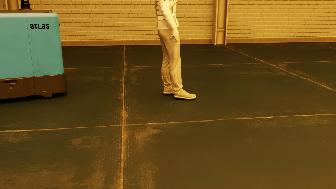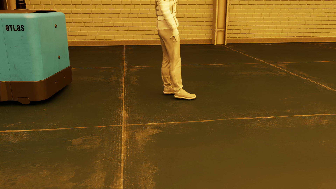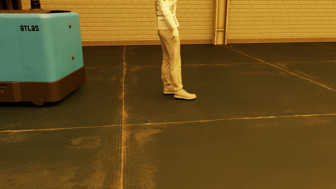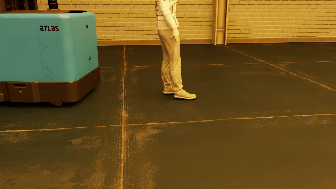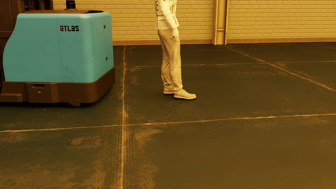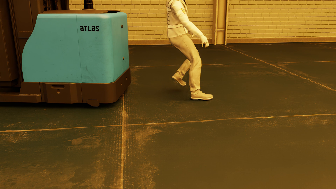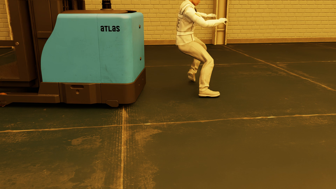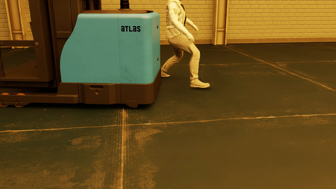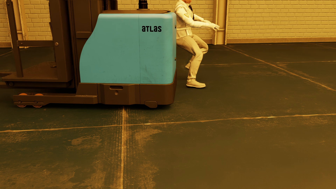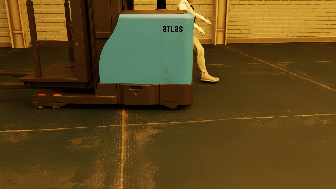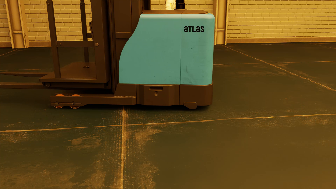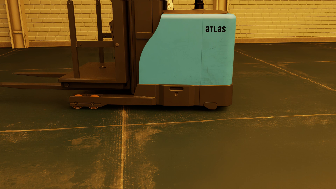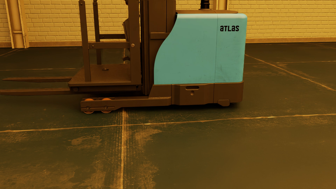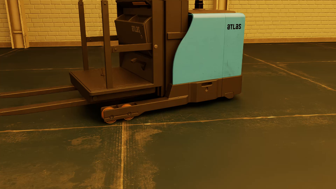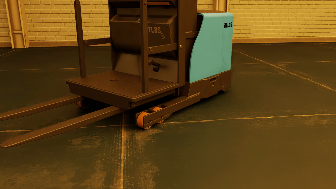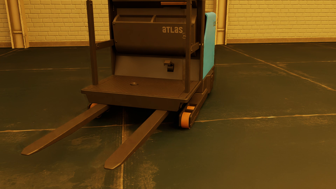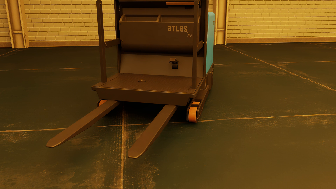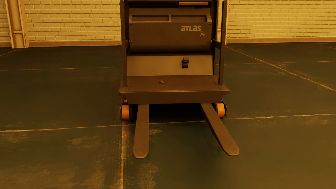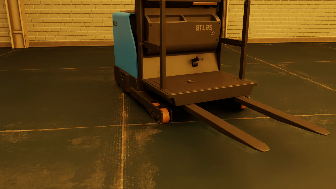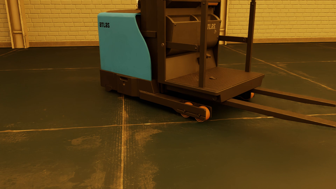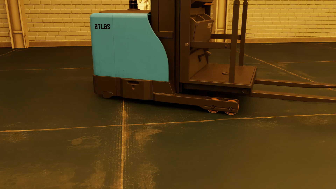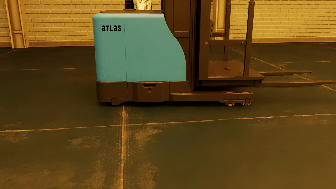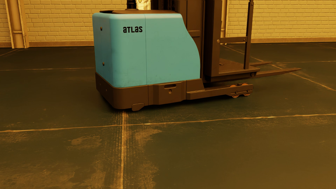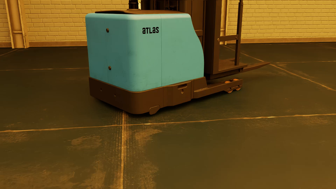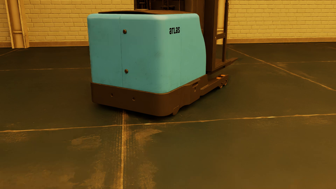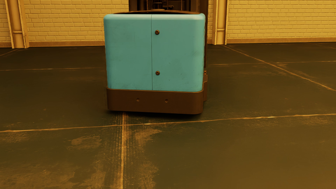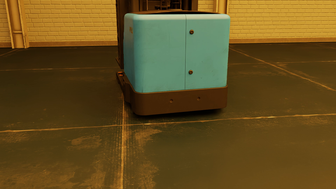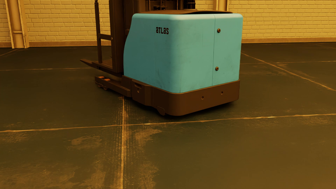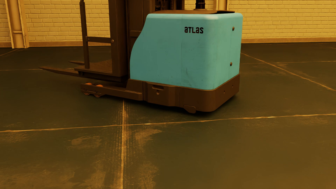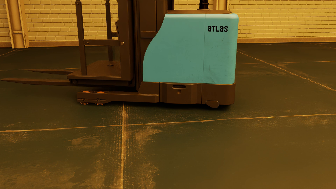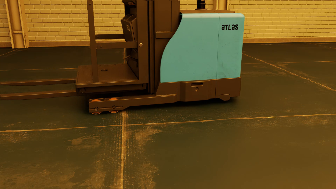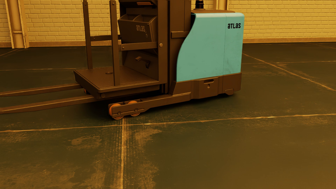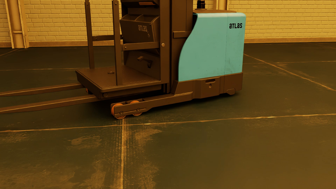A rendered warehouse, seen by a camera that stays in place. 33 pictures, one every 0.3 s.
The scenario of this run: Near miss between a forklift and a person.
